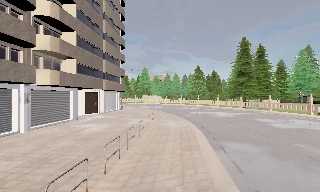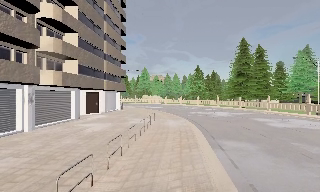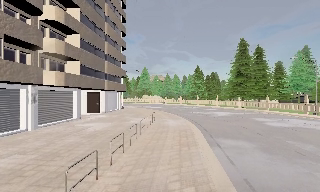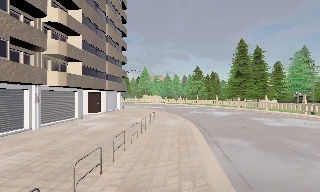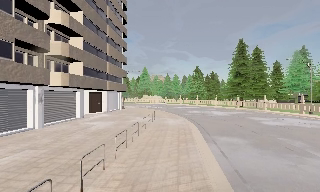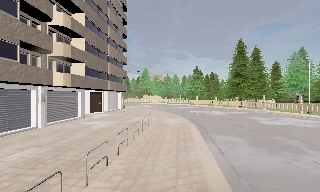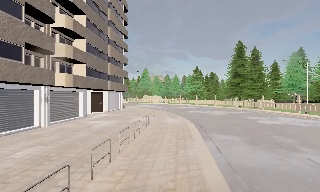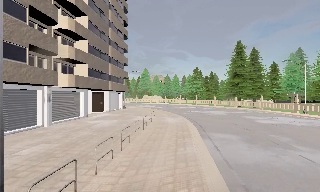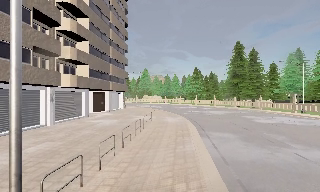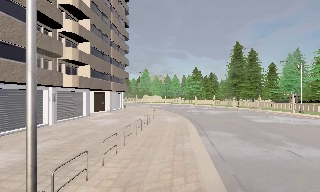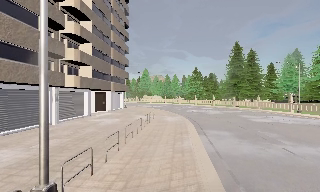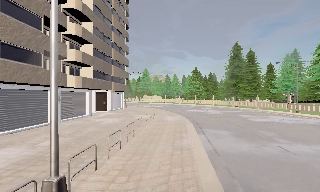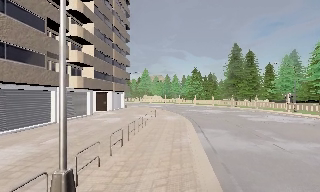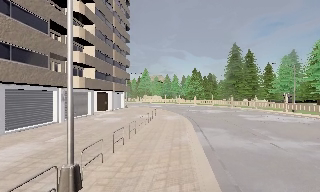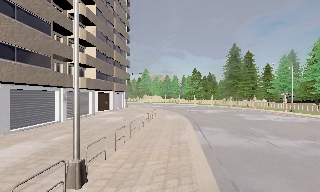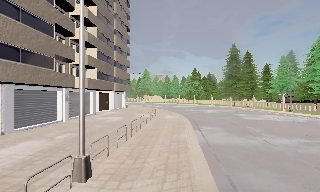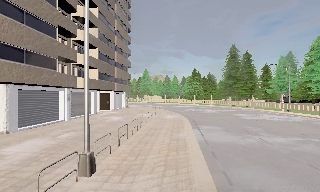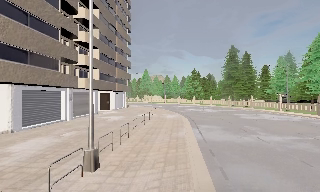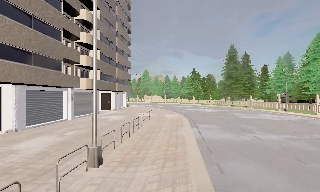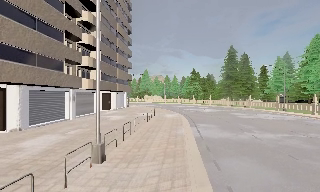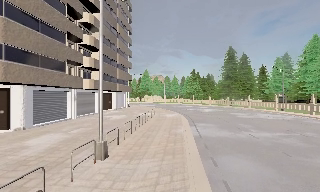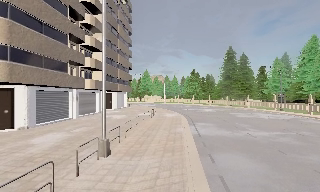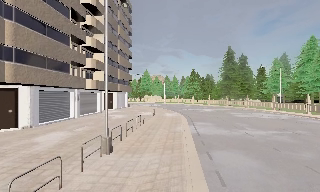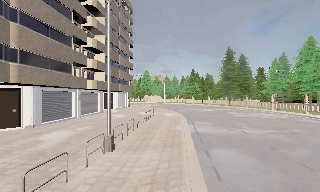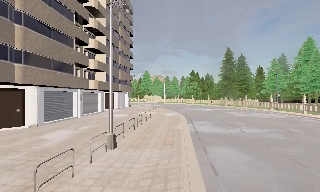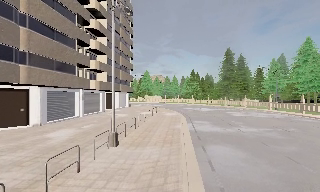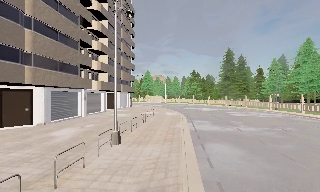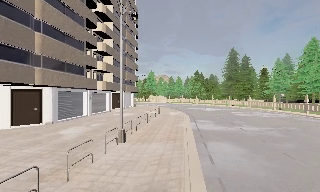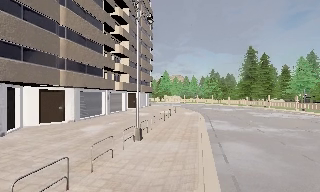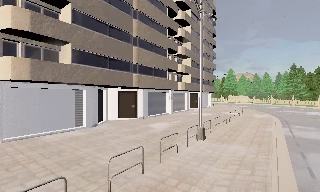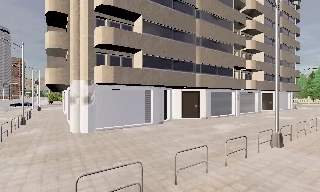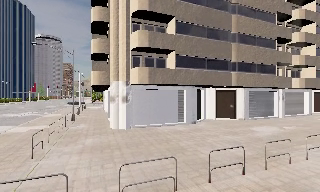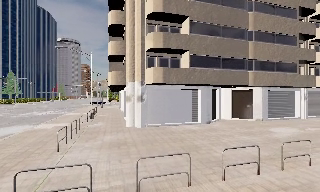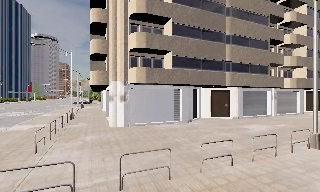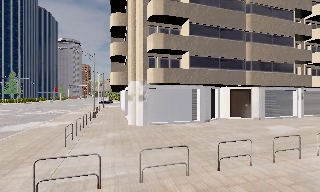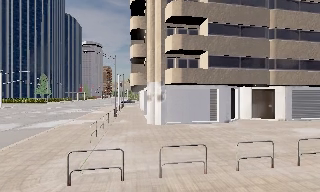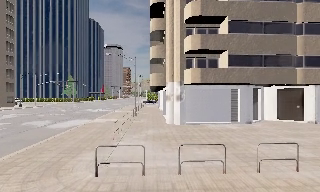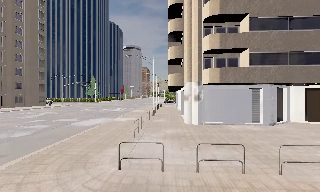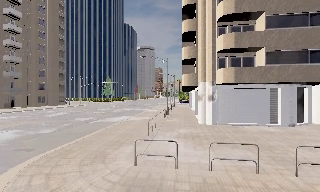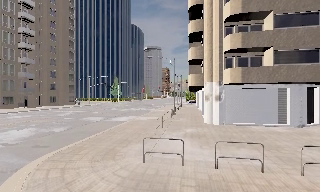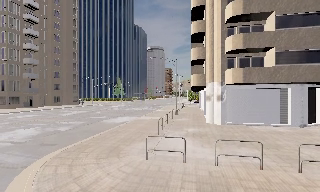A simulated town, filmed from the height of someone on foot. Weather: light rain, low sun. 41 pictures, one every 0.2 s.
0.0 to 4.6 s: The camera travels backward, about 7 m, so what stands in front gets smaller.
4.6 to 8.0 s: The scene slides to the right, as the camera pans about 95 degrees to its left. It travels backward, about 4.5 m.
The film runs backward here.
